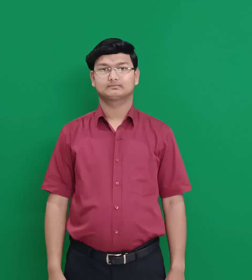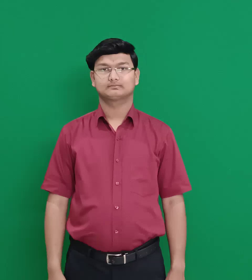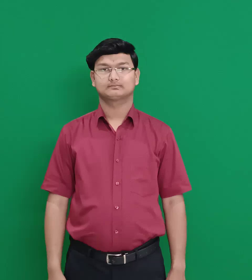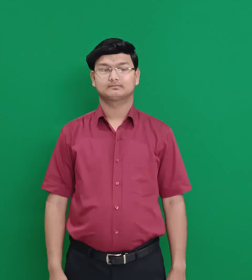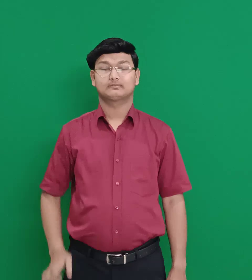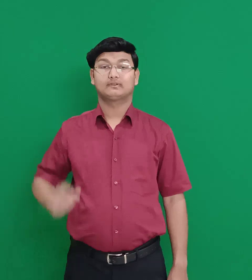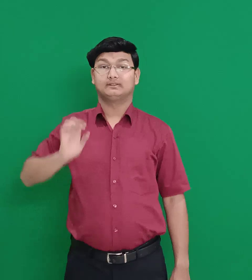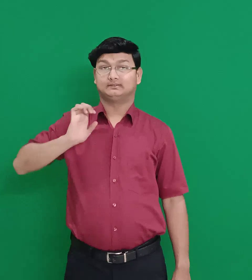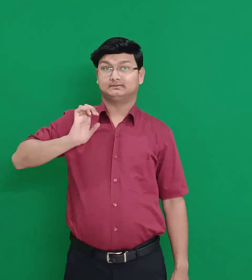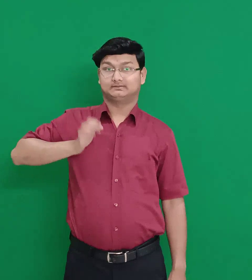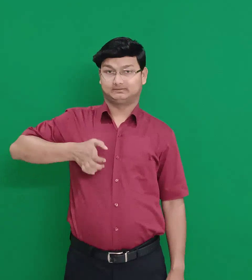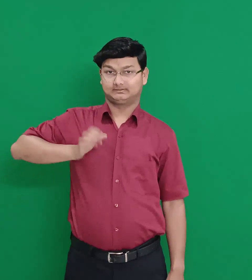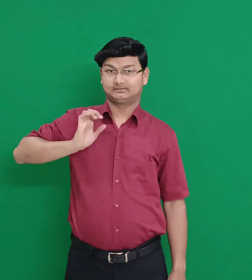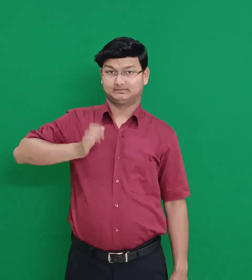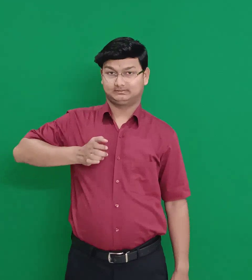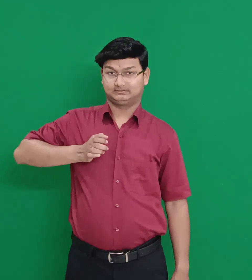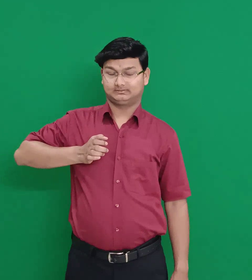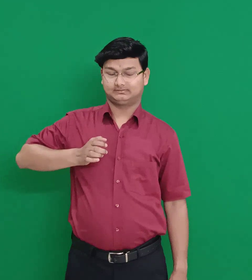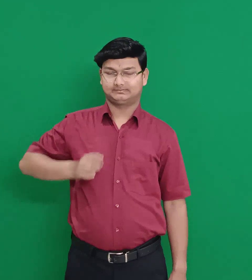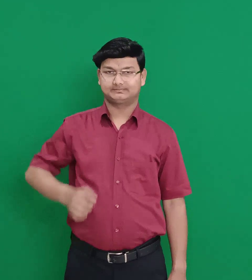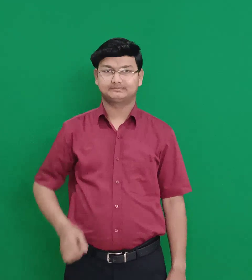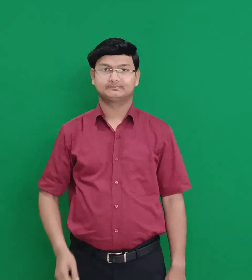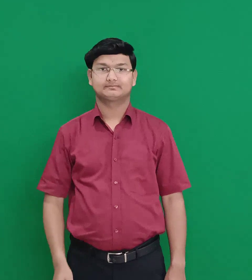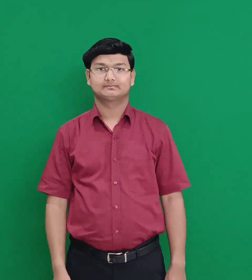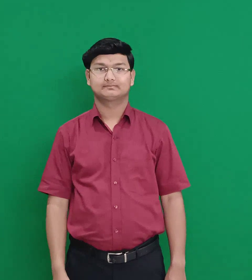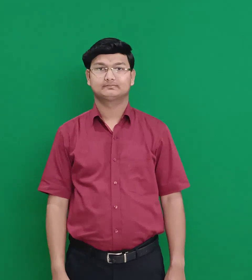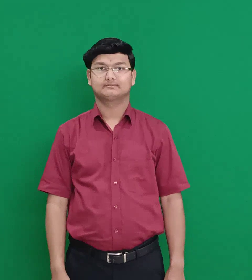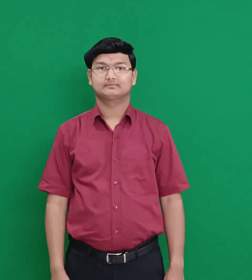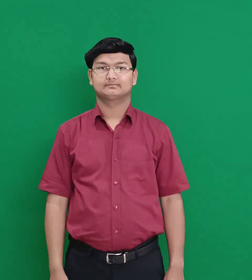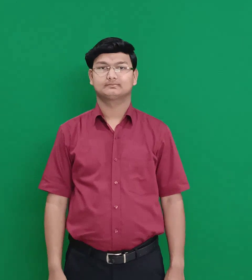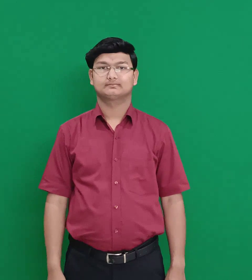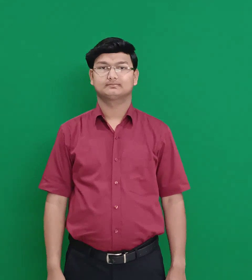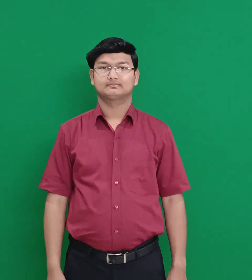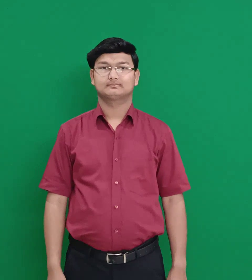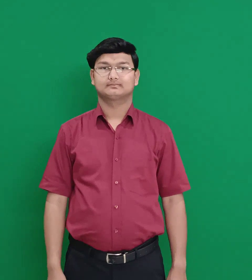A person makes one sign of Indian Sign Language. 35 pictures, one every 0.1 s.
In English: erastus
